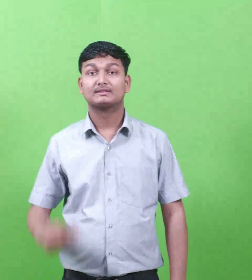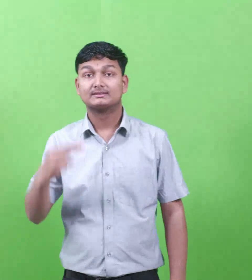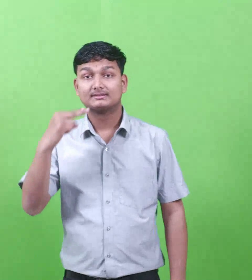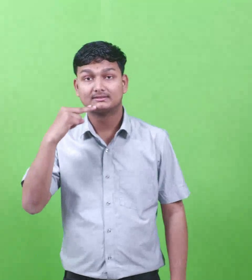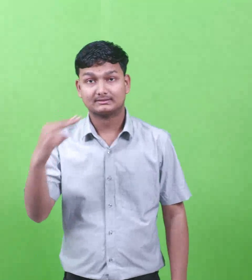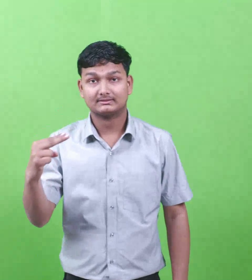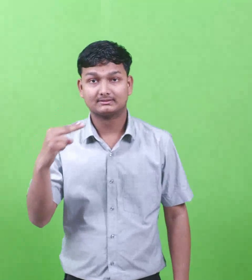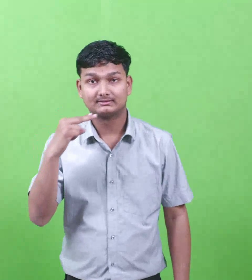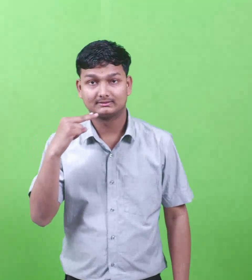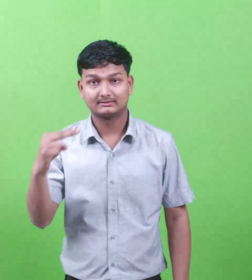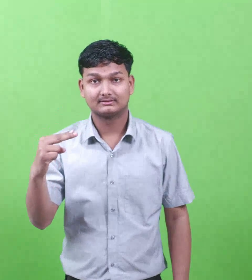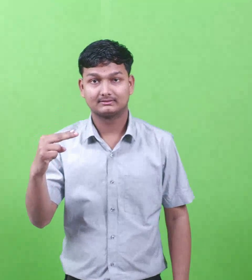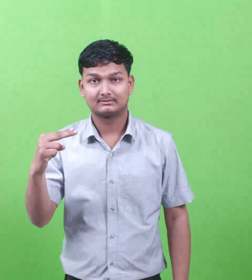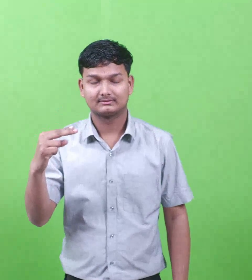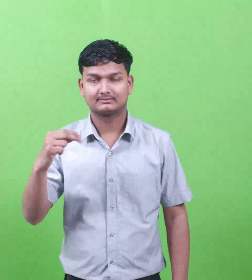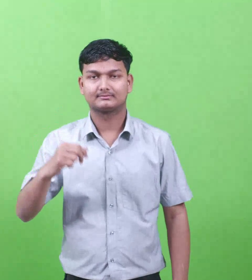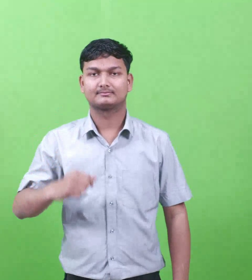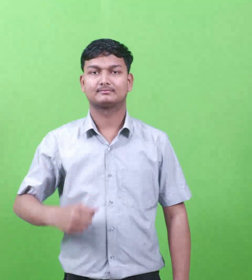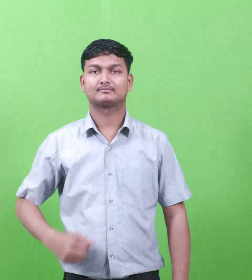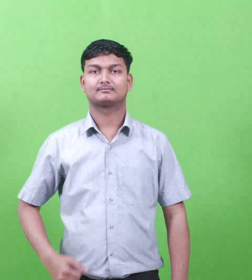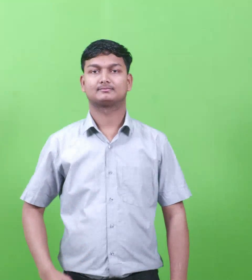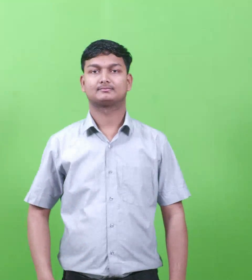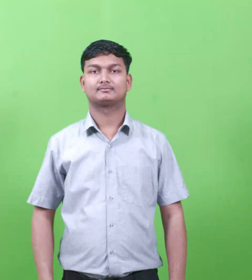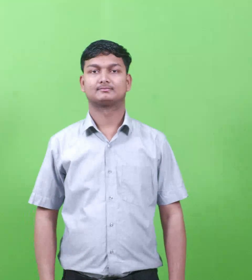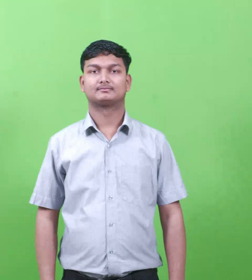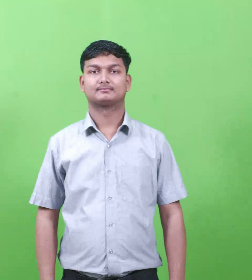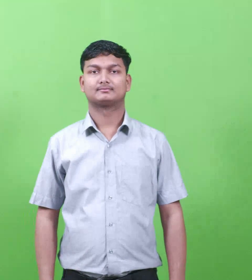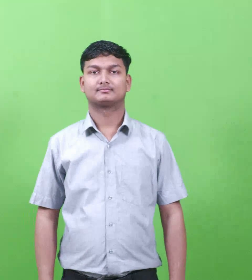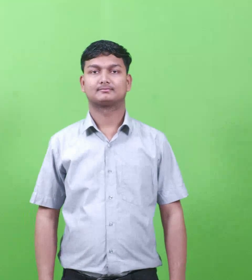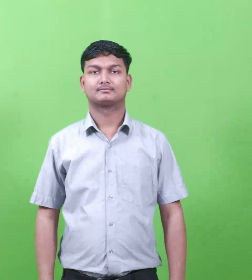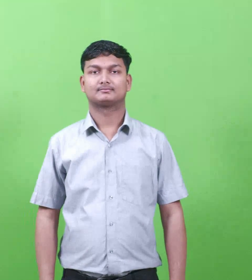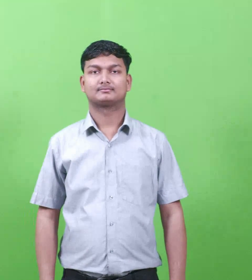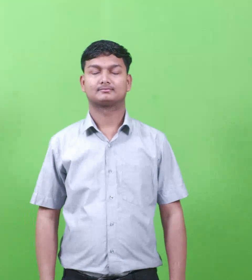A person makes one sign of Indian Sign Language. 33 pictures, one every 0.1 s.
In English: nicopolis
